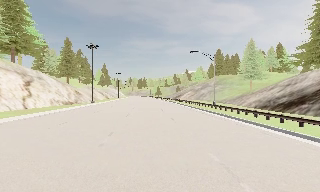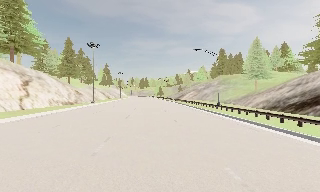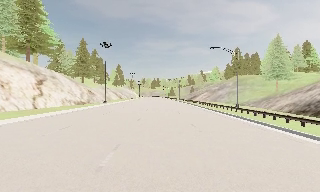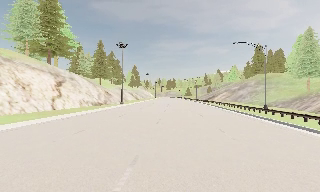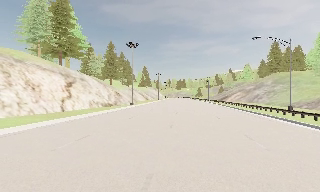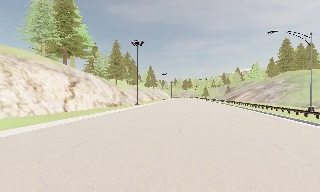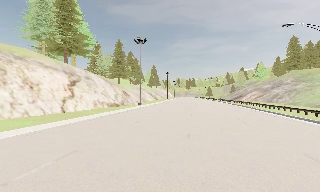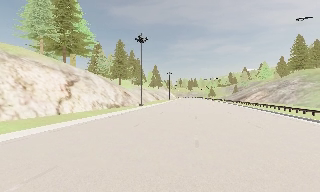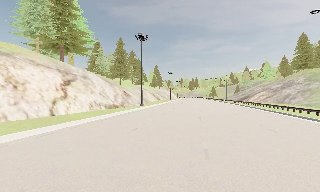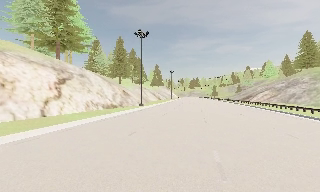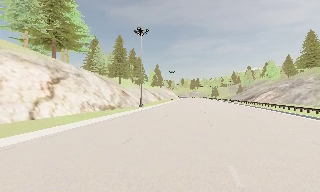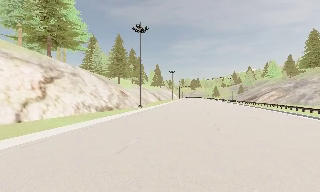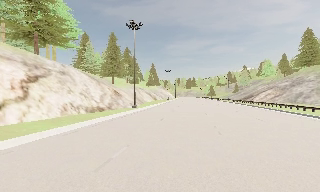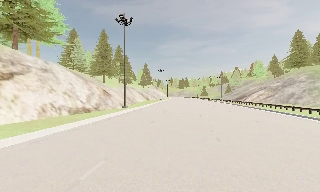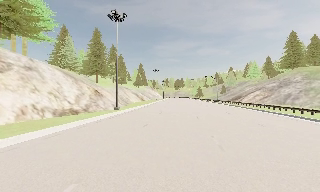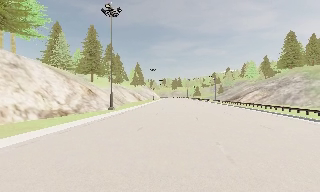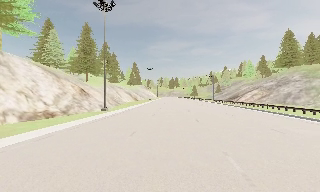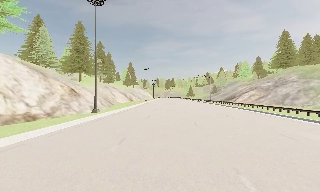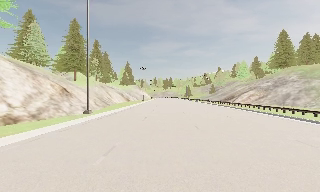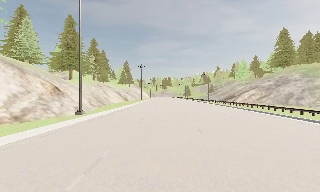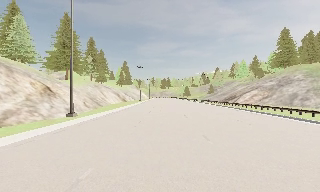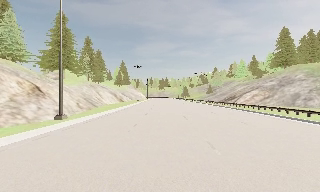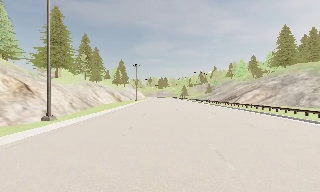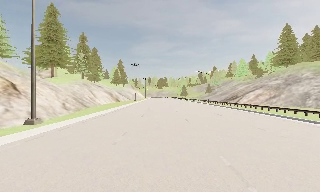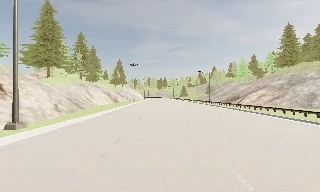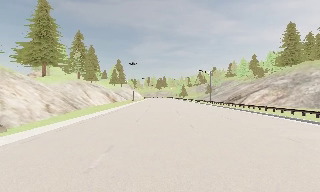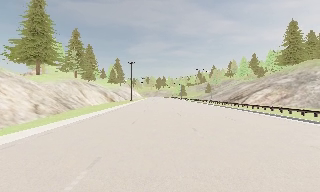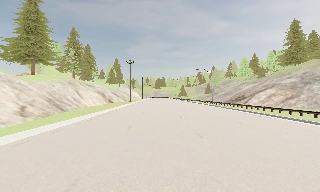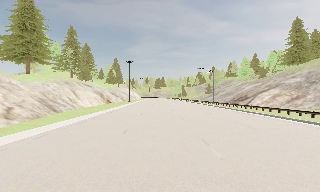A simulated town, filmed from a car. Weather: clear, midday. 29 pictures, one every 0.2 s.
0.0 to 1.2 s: The camera swings to its left by about 15 degrees, and the scene slides to the right. It travels forward, about 6 m, so what stands in front looms larger.
1.2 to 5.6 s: The camera swings to its right by about 10 degrees, and the scene slides to the left. It travels forward, about 25 m, so what stands in front looms larger.
The film runs forward here.
